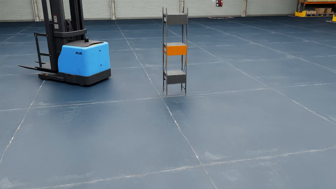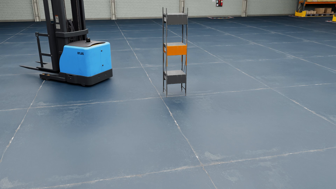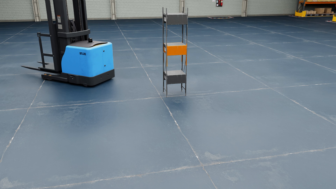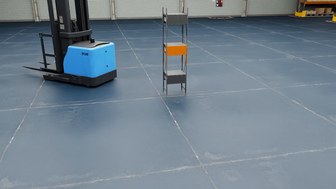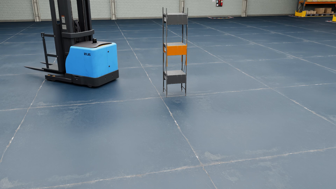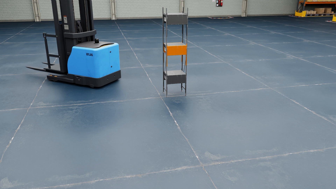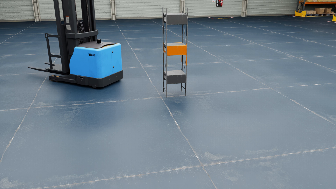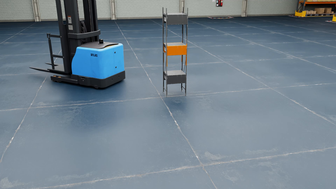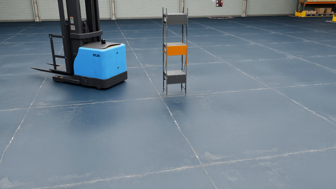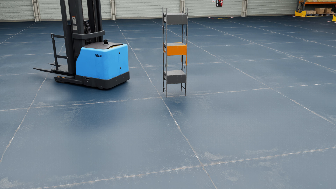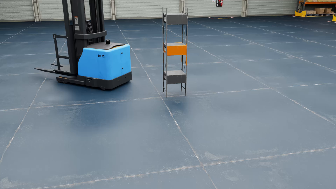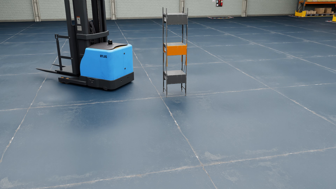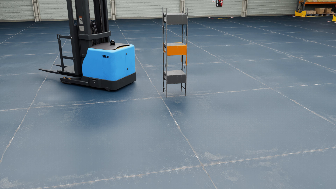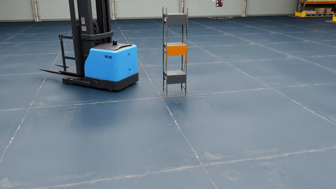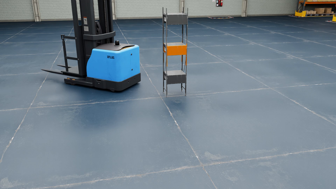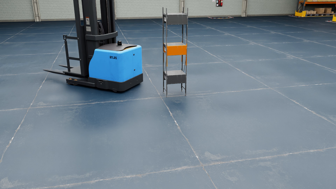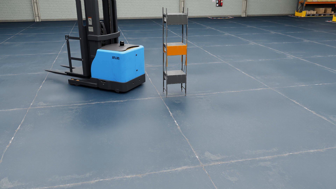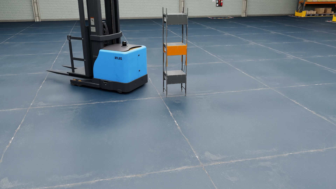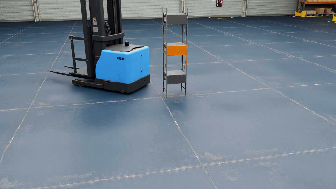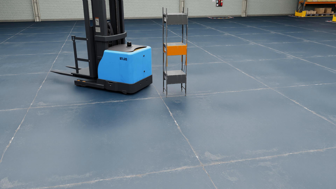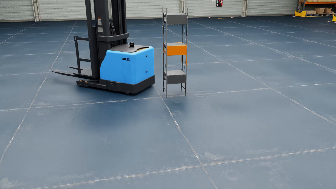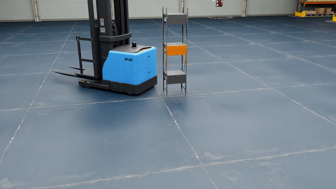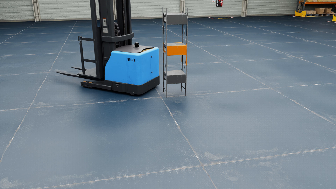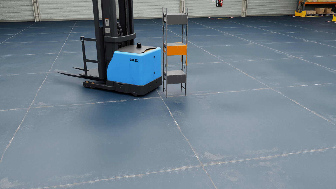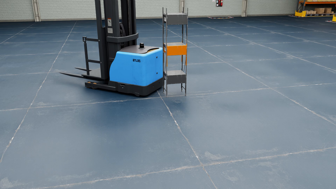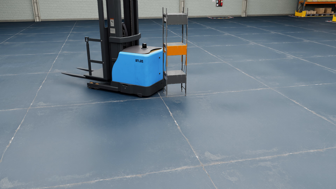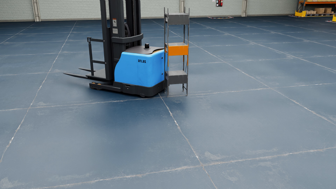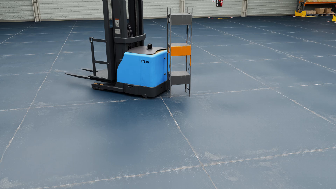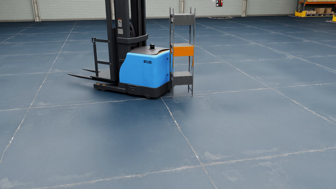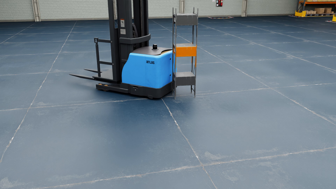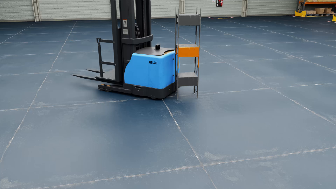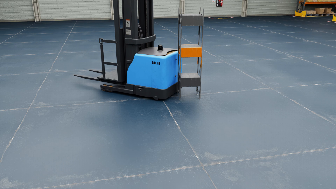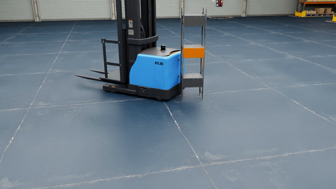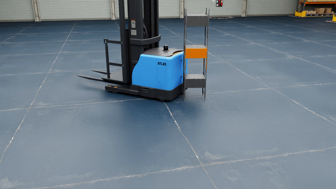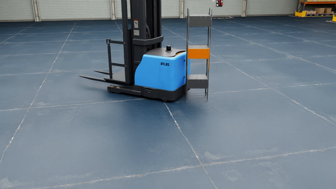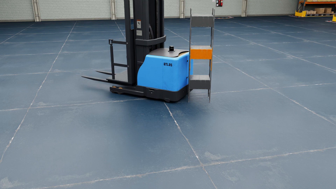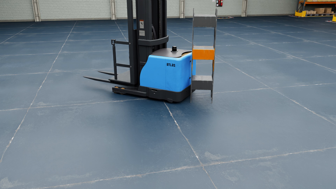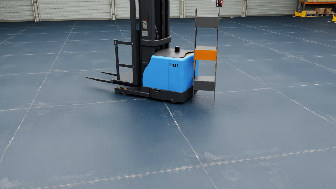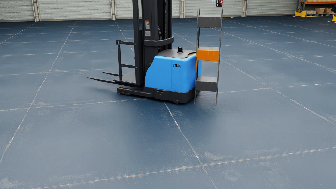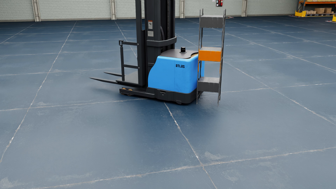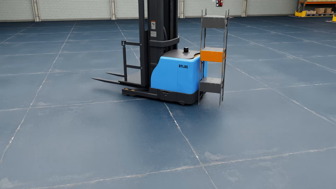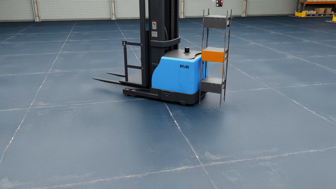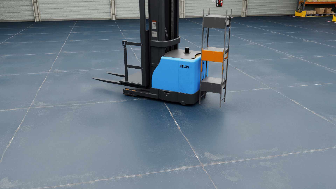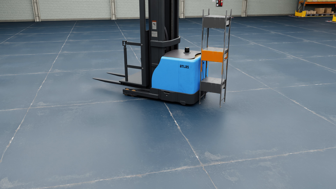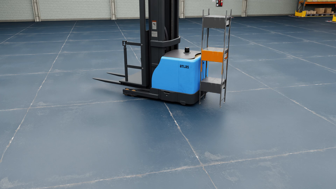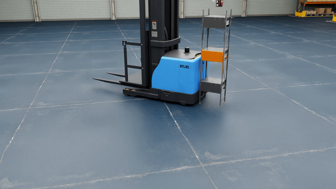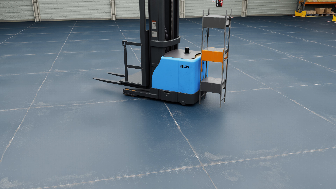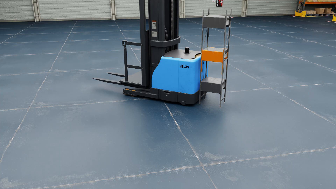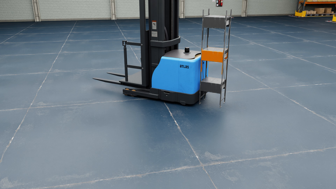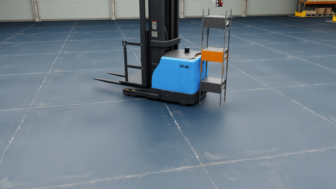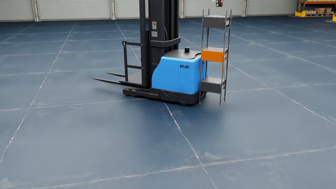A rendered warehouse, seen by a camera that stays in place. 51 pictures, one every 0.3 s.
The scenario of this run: A forklift runs into an object in its way.
